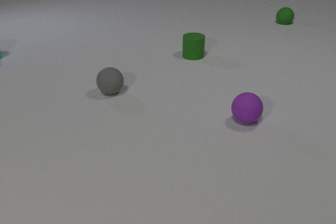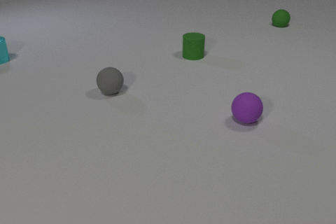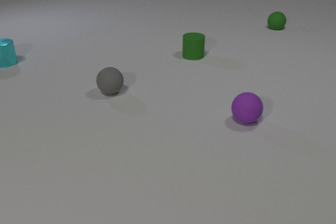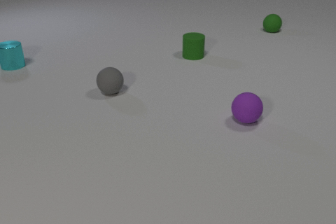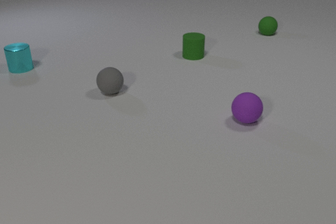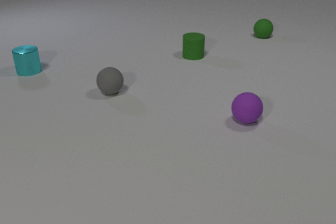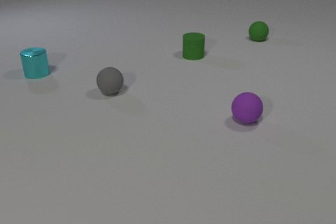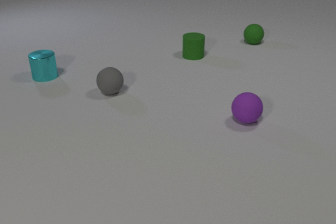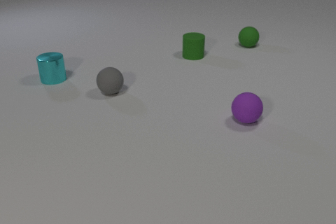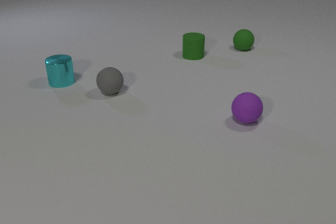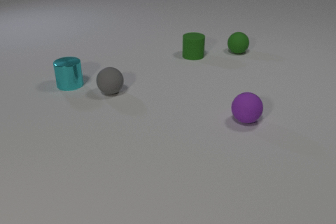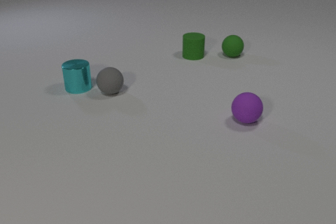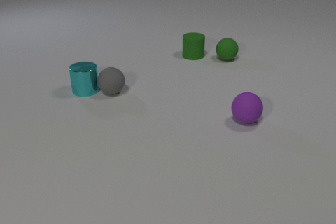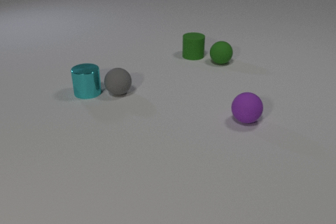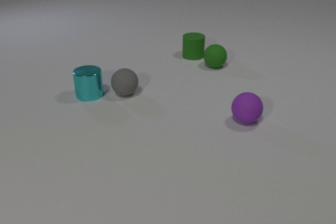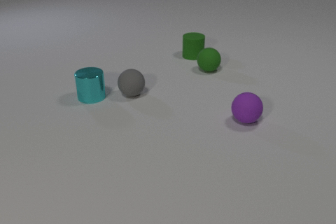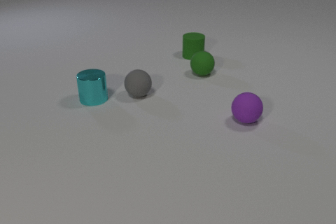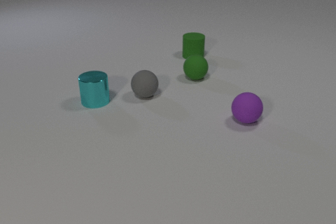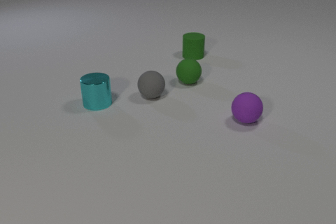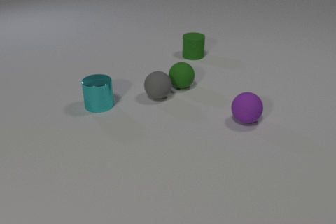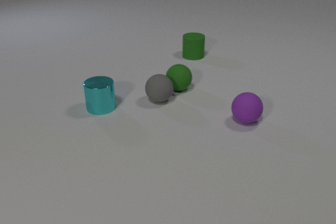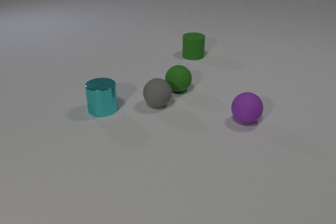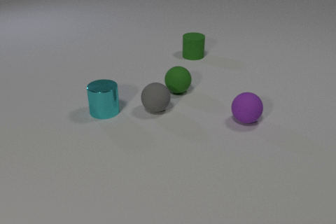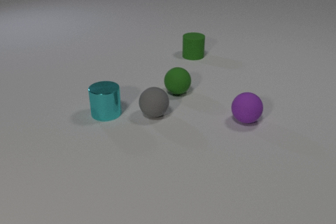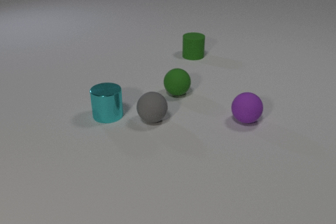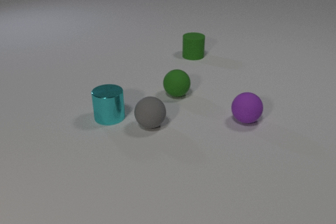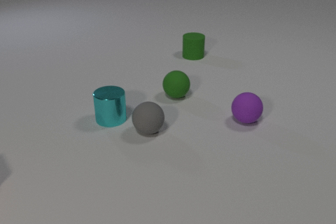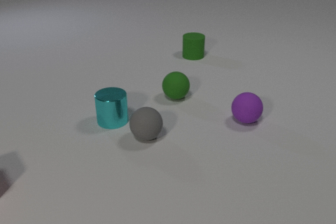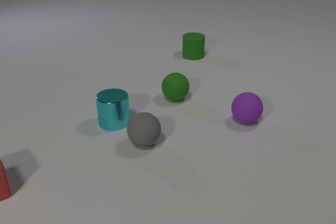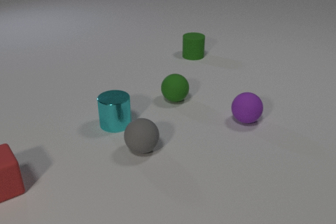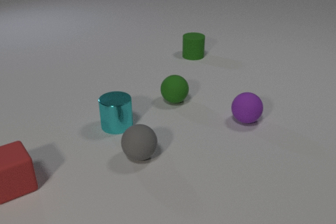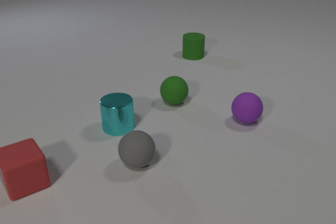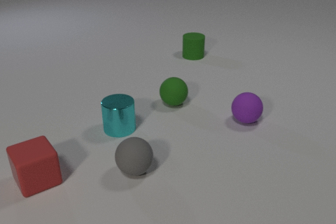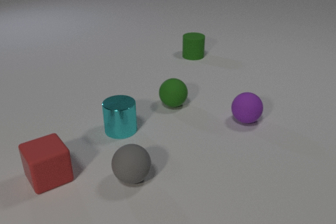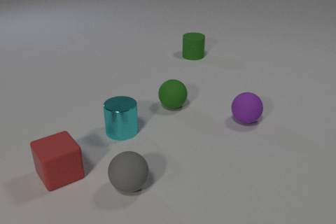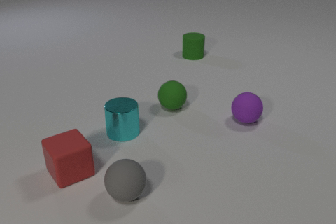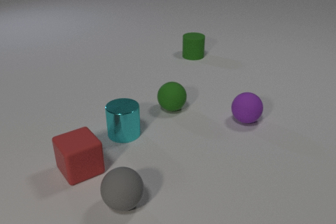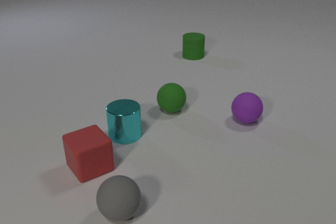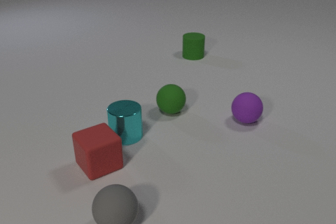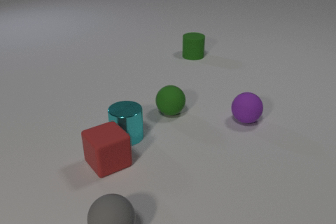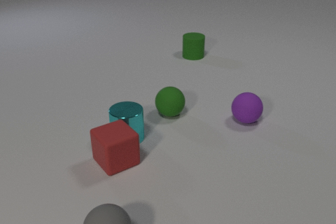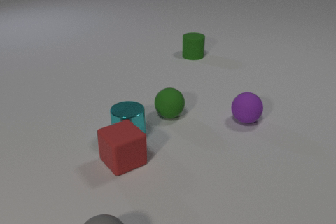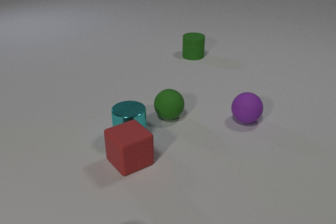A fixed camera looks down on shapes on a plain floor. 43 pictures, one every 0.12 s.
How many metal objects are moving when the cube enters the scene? 1.
What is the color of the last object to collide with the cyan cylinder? red.
What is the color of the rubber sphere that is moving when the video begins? green.
0.00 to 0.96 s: The cyan metal cylinder slides toward the camera and to the right. The green rubber sphere rolls toward the camera and to the left.
0.96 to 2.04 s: The cyan metal cylinder slides toward the camera and to the right. The gray rubber sphere rolls to the right. The green rubber sphere rolls toward the camera and to the left. The cyan metal cylinder and the gray rubber sphere collide.
2.04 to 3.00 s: The cyan metal cylinder slides toward the camera. The gray rubber sphere rolls toward the camera. The green rubber sphere rolls toward the camera and to the left. The gray rubber sphere and the green rubber sphere collide.
3.00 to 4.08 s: The cyan metal cylinder slides toward the camera and to the right. The gray rubber sphere rolls toward the camera. The red rubber cube comes in at the left edge, slides to the right. The green rubber sphere rolls toward the camera.
4.08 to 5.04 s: The cyan metal cylinder slides toward the camera and to the right. The gray rubber sphere rolls toward the camera, leaves at the bottom edge. The red rubber cube slides to the right. The green rubber sphere rolls toward the camera. The cyan metal cylinder and the red rubber cube collide.
